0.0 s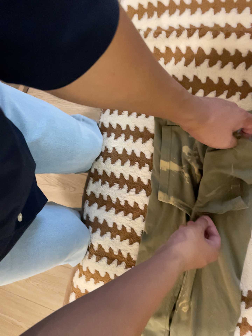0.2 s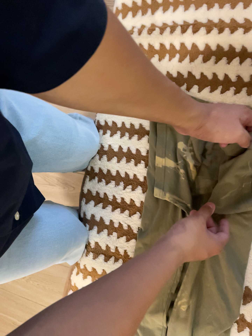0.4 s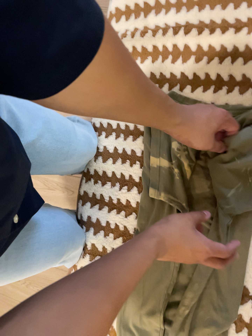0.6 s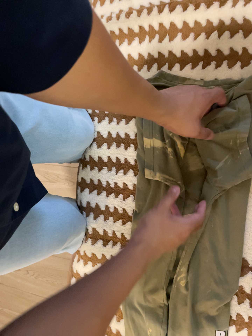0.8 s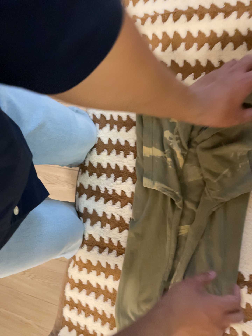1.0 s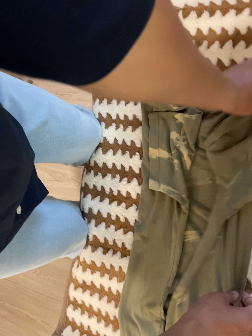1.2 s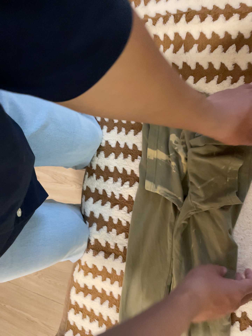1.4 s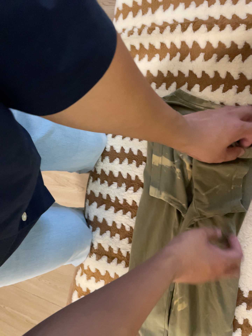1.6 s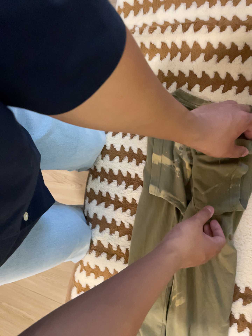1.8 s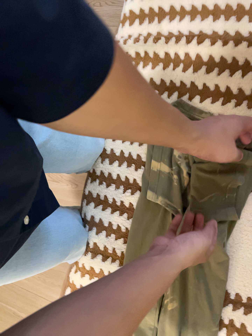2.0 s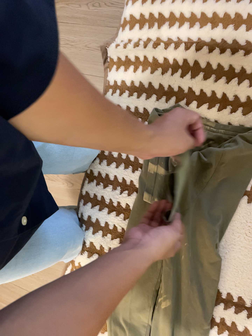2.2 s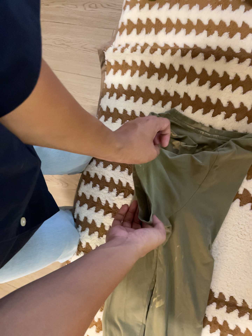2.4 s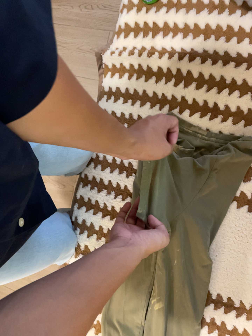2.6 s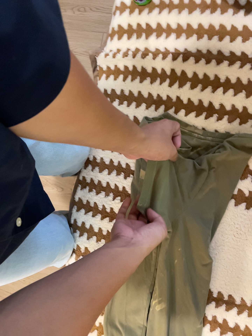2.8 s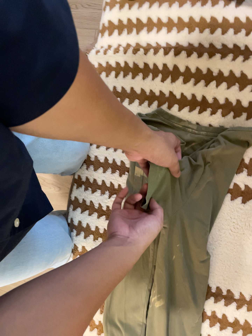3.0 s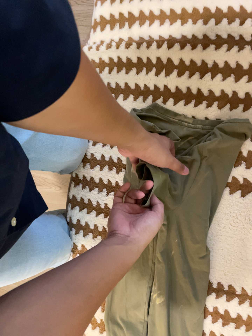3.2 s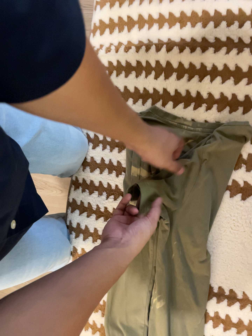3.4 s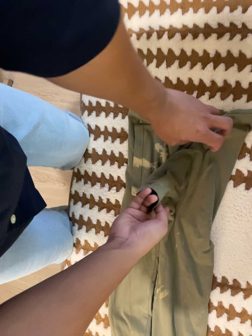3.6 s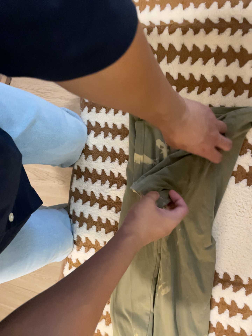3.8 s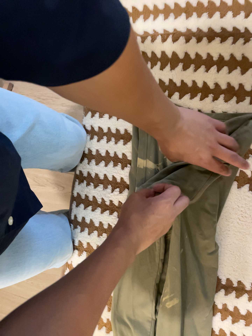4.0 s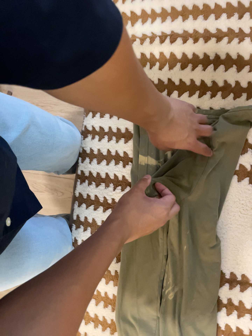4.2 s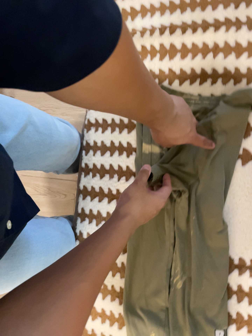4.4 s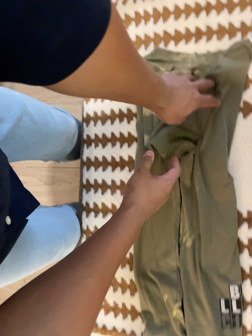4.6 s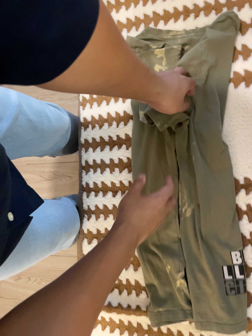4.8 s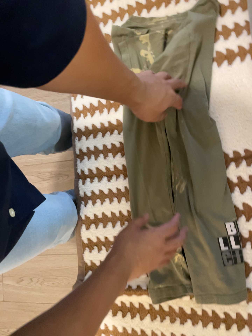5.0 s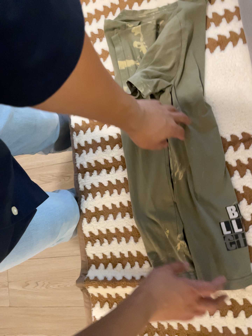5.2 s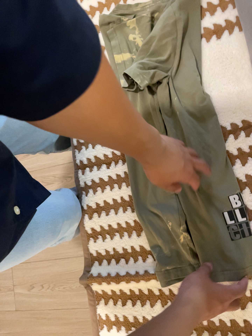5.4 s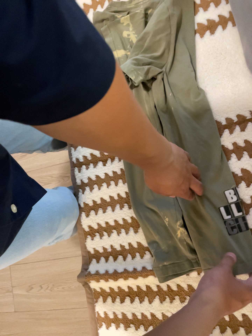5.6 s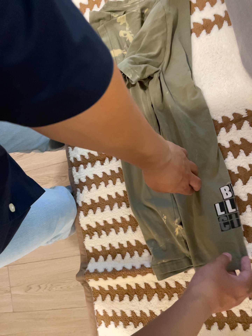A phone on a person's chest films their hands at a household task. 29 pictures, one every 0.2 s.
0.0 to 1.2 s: The camera travels to its right, about 6 cm.
1.2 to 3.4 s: The camera shifts only a little, or ends up much as it began.
3.4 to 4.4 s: The camera travels toward the bottom of its view, about 20 cm. Its aim tips toward the top of its view by about 10 degrees.
4.4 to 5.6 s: The camera travels toward the bottom of its view, about 22 cm, so close, fixed things drift upward. It rolls about its line of sight by about 10 degrees, and the scene rotates counterclockwise.
The film runs backward here.
